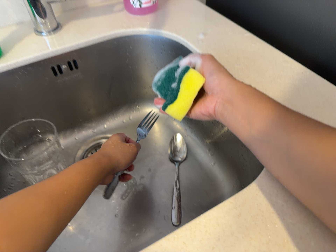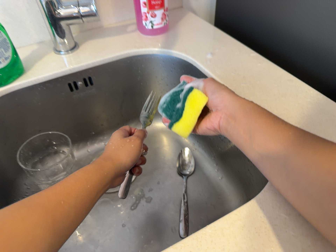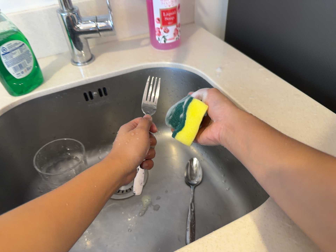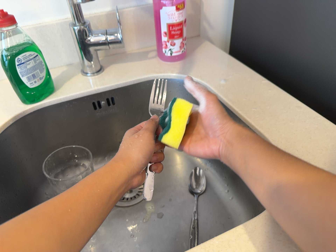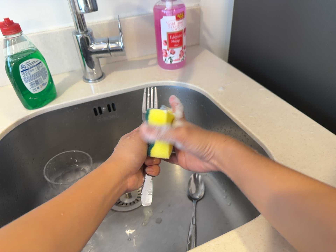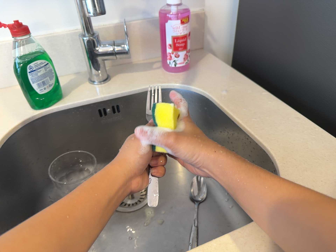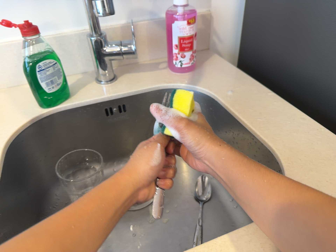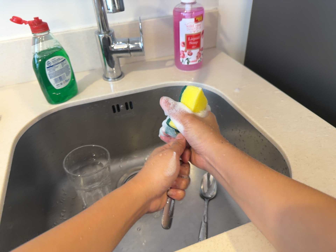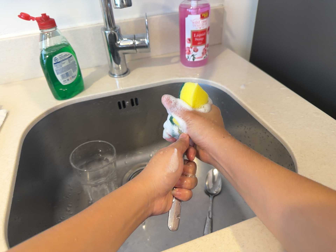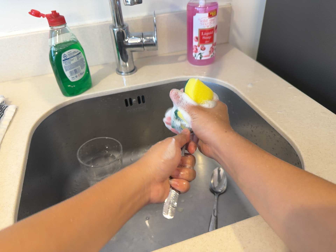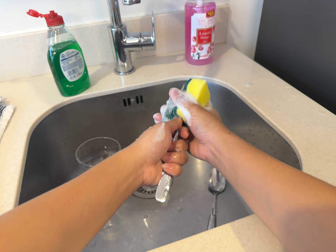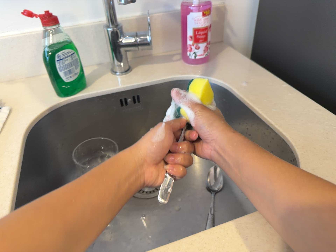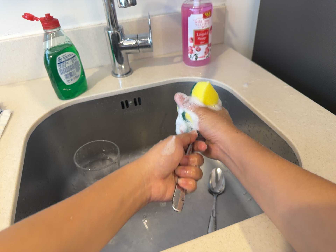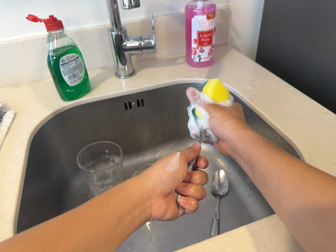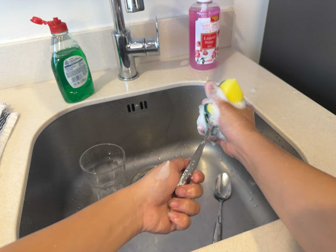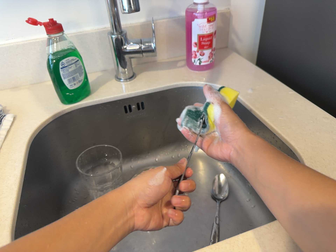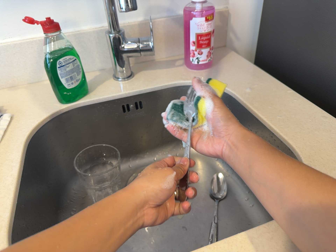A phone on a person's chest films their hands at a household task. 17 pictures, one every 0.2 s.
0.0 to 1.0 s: The camera travels backward, about 7 cm, so what stands in front gets smaller. Its aim tips toward the top of its view by about 10 degrees, and the scene shifts downward.
1.0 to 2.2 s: The camera shifts only a little, or ends up much as it began.
2.2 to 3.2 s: The camera keeps its place and its aim.
The film runs forward here.
